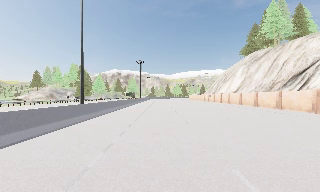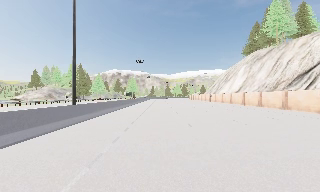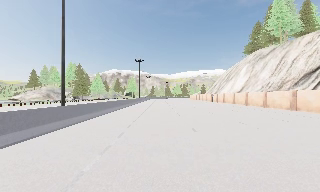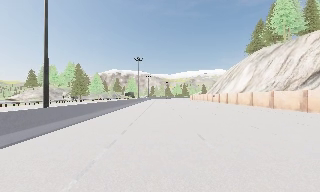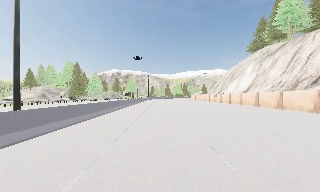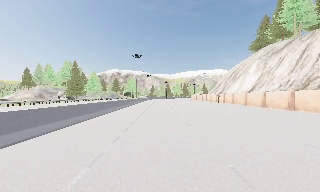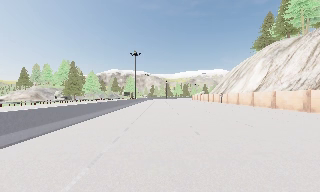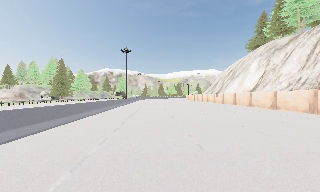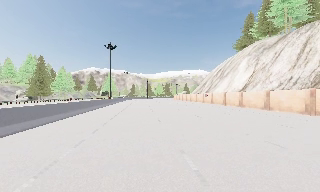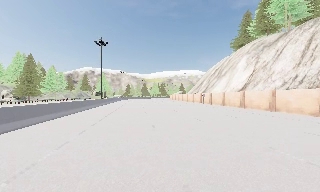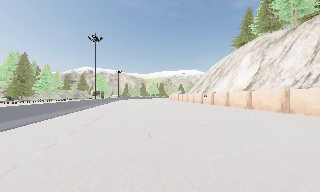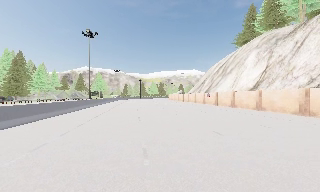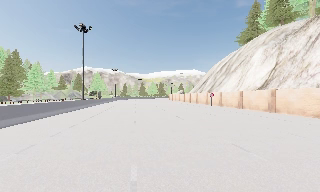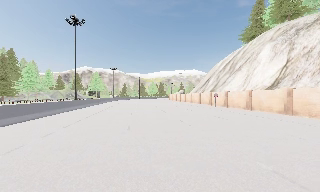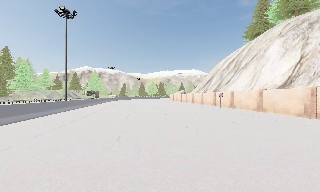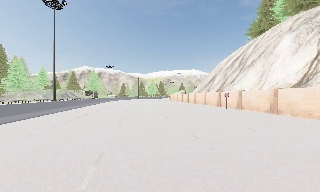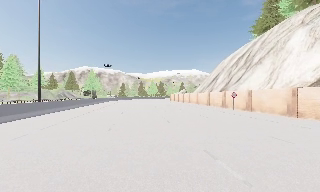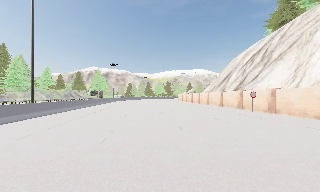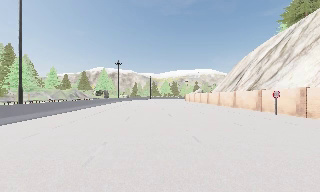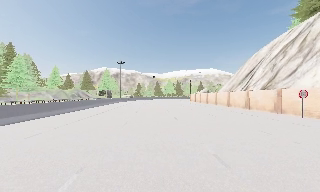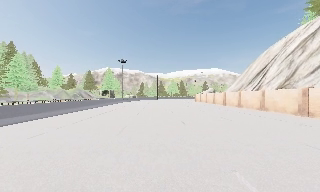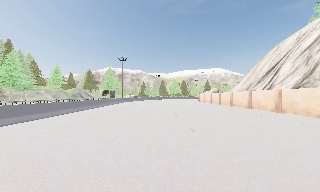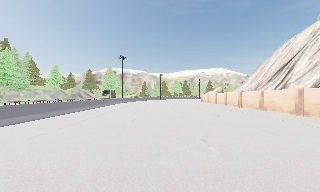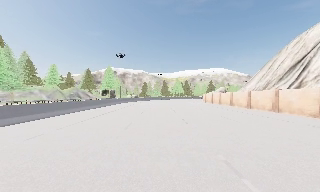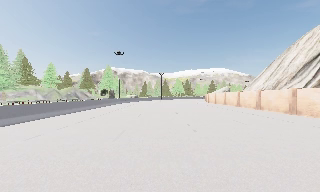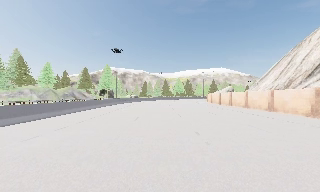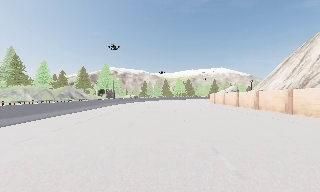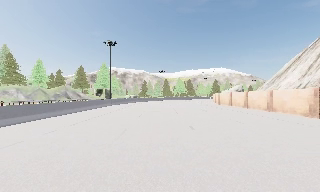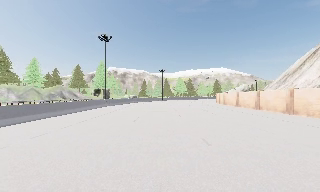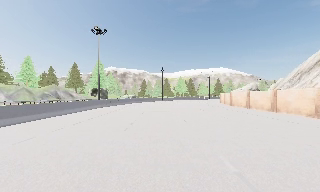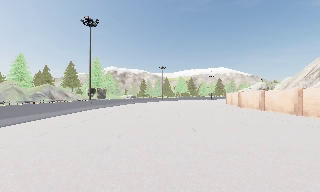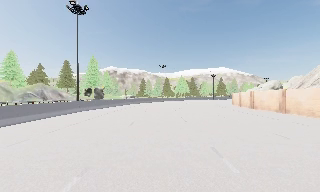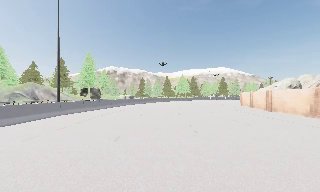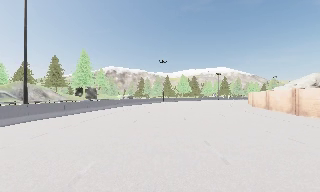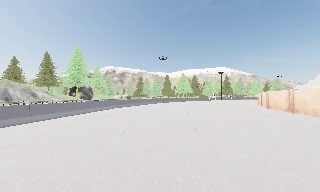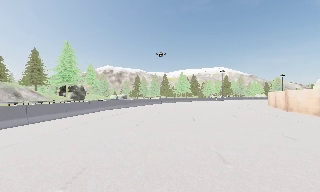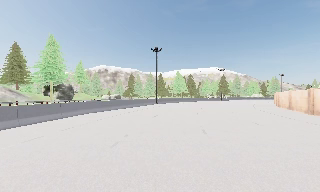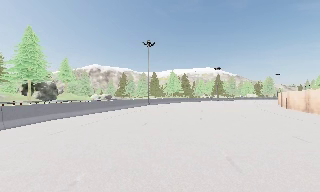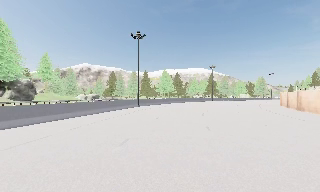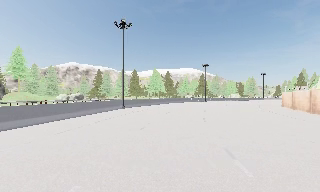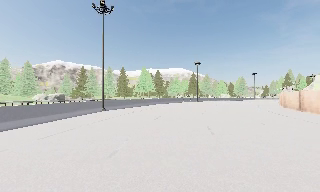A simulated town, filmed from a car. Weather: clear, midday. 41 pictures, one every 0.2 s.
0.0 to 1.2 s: The camera travels forward, about 9 m, so what stands in front looms larger. It gains speed.
1.2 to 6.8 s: The camera travels forward, about 65 m, so what stands in front looms larger.
6.8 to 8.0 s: The camera pans to its right, which is clockwise from overhead, by about 15 degrees. It travels forward, about 25 m, so what stands in front looms larger.
The film runs forward here.
